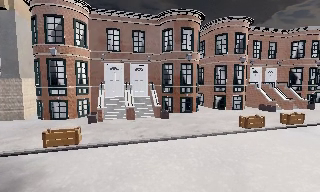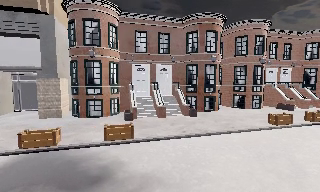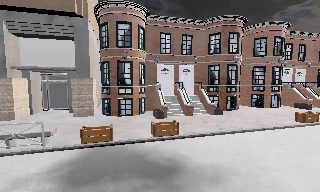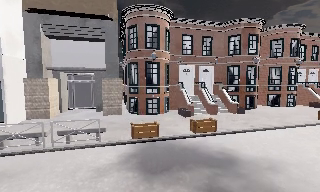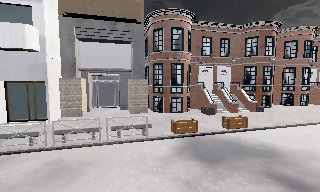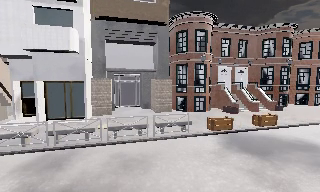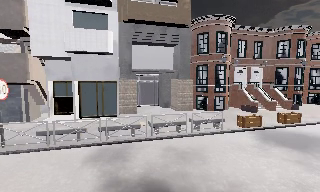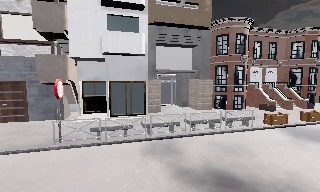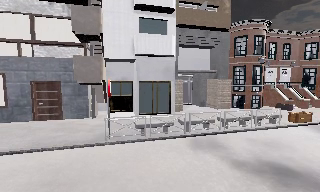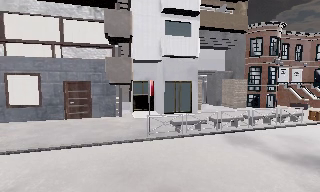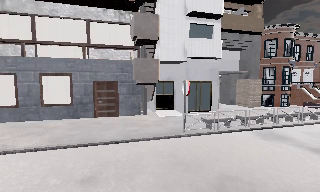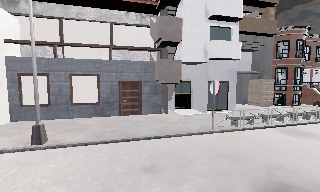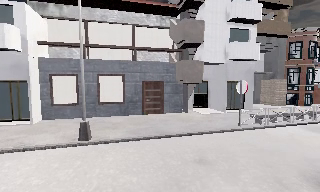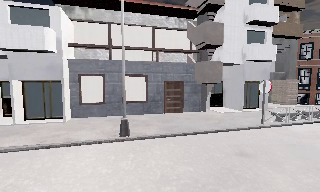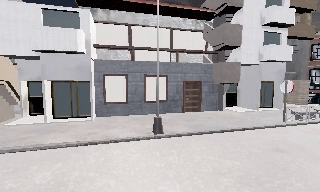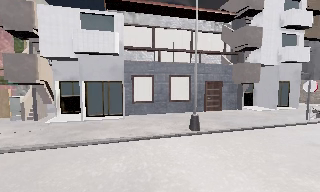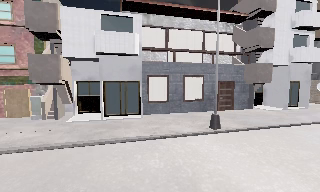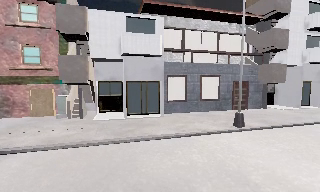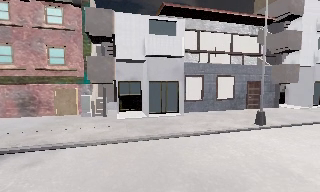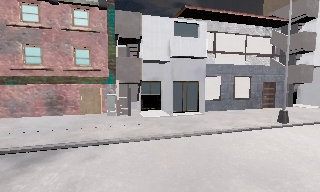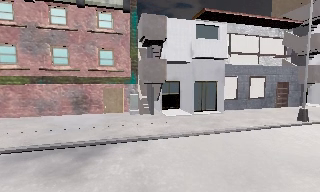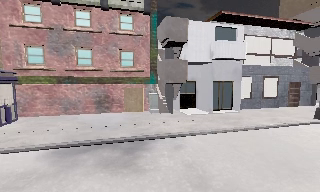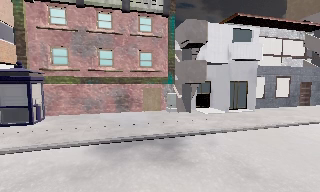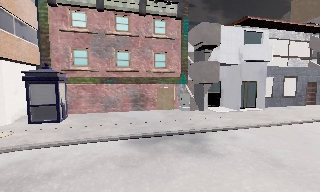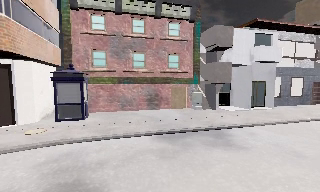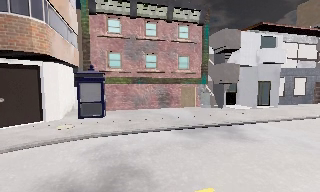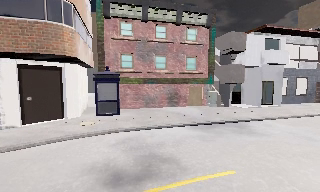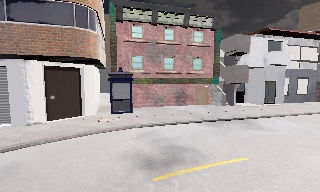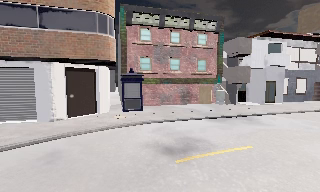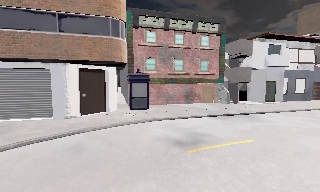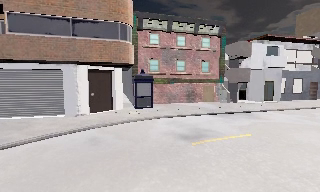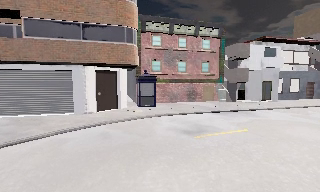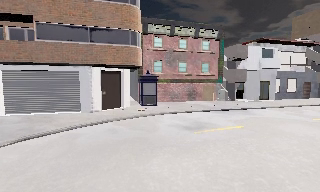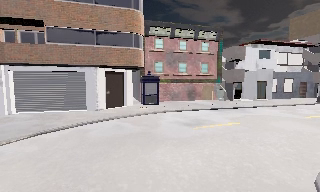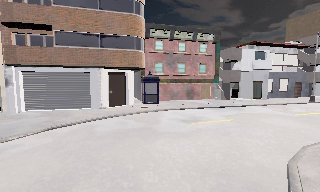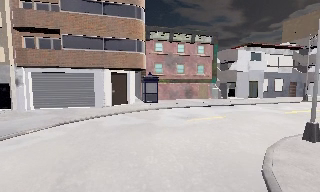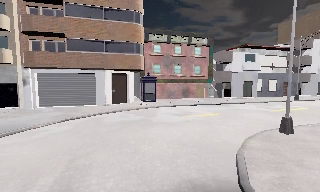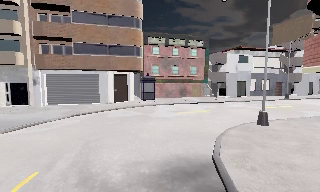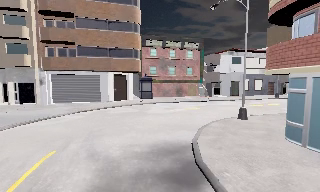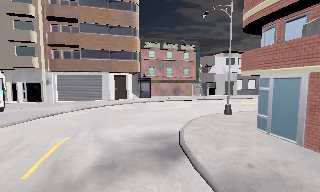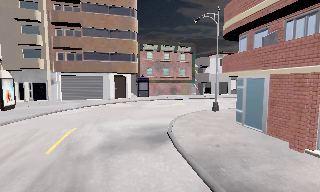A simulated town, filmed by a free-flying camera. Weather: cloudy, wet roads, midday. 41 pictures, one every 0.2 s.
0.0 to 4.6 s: The camera travels to its left, about 35 m, so close, fixed things drift to the right.
4.6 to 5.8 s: The camera travels to its left and backward, about 6 m, so close, fixed things drift to the right.
5.8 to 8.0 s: The camera travels backward, about 10 m, so what stands in front gets smaller. It gains speed.
The film runs backward here.
